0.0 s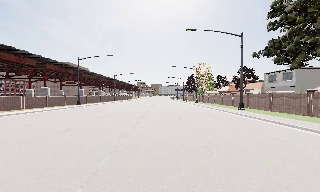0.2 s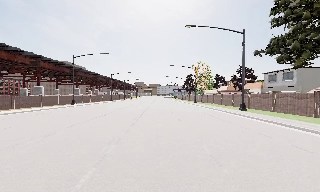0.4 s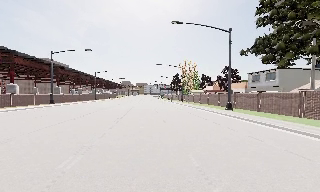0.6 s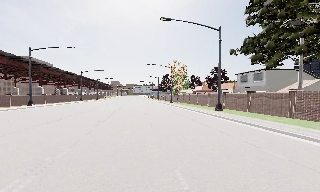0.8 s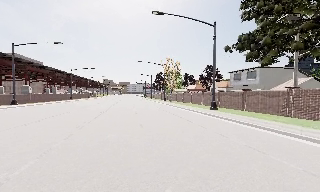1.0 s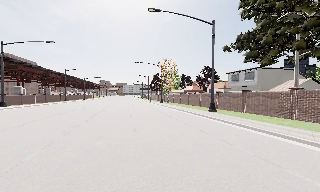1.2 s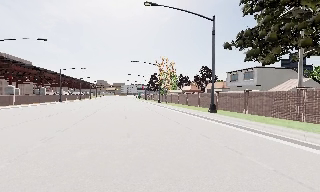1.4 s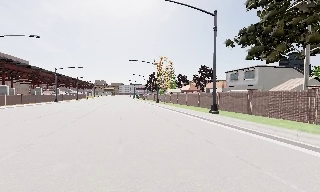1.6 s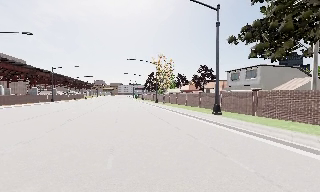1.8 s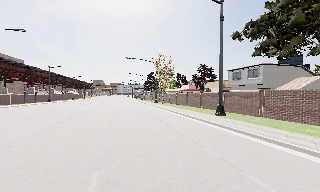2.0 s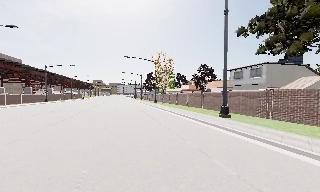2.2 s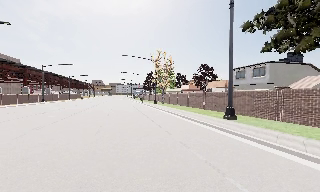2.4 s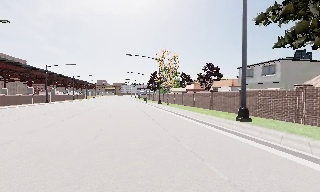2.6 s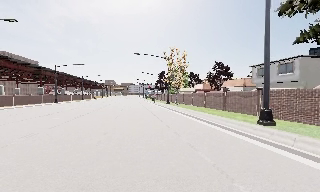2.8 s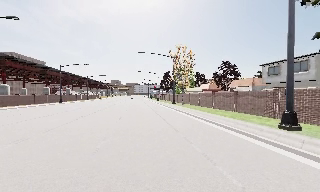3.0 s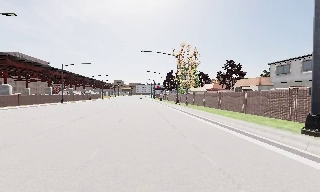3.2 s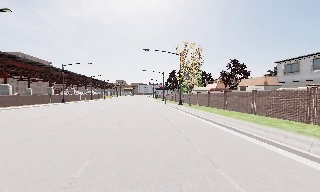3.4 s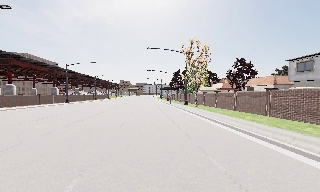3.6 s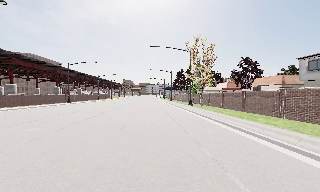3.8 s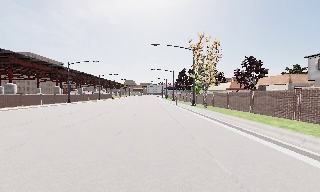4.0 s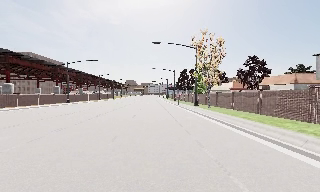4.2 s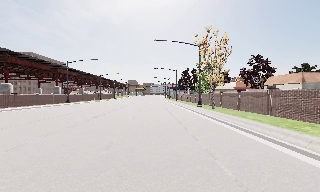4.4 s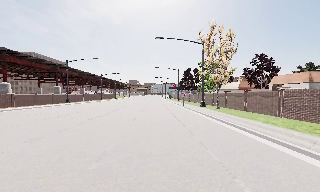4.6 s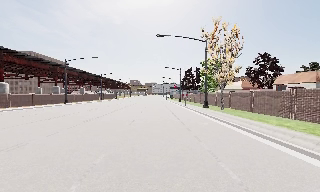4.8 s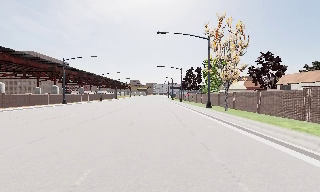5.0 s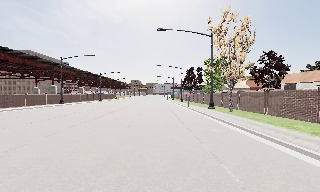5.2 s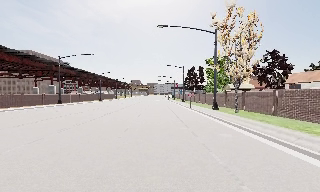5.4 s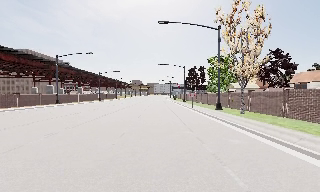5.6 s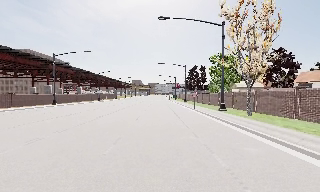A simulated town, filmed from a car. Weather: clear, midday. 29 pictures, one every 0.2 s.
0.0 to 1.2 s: The camera pans to its right, which is clockwise from overhead, by about 15 degrees. It travels forward, about 6 m, so what stands in front looms larger.
1.2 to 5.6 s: The camera pans to its left, which is counterclockwise from overhead, by about 10 degrees. It travels forward, about 25 m, so what stands in front looms larger.
The film runs forward here.
